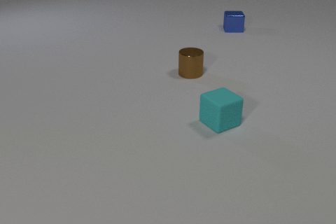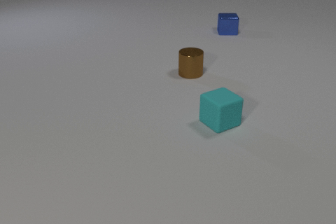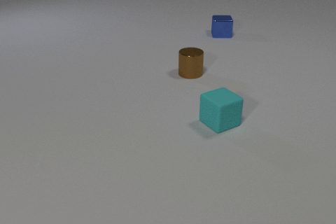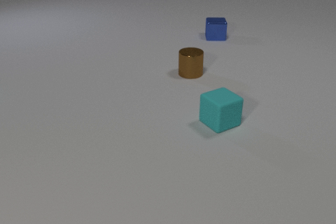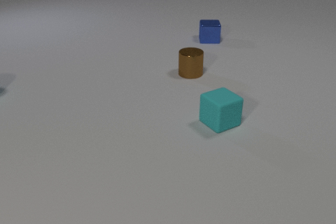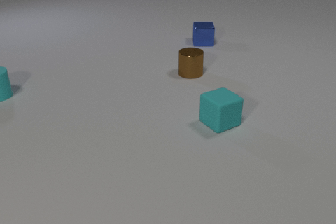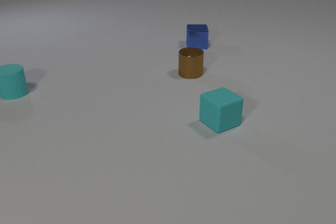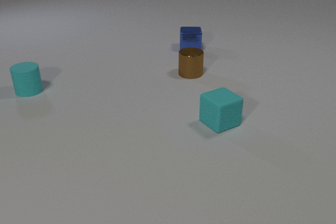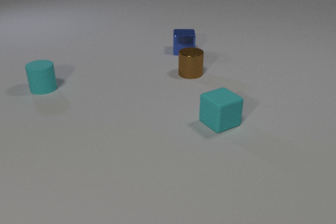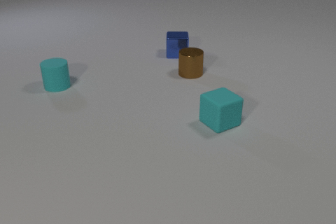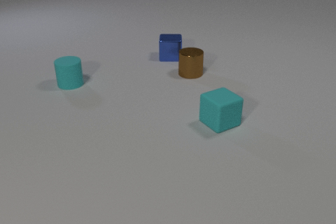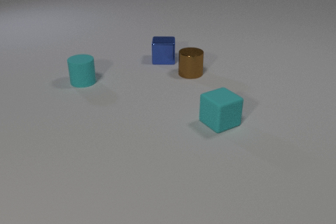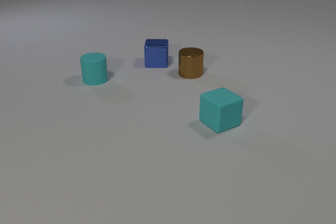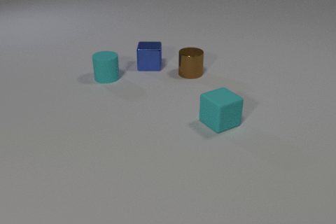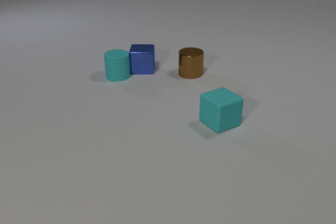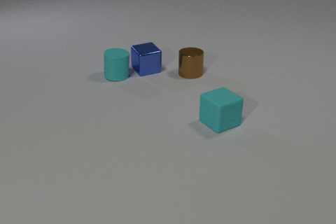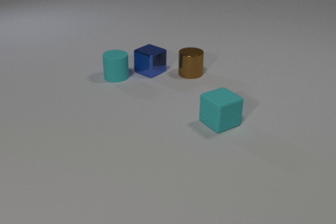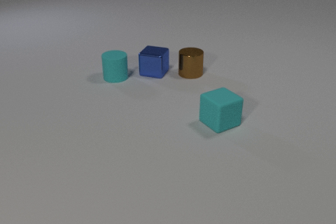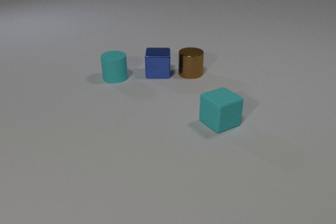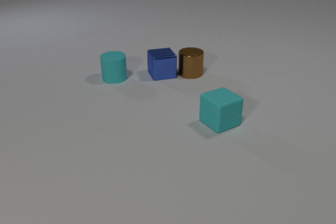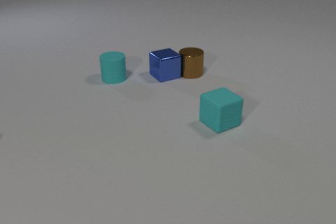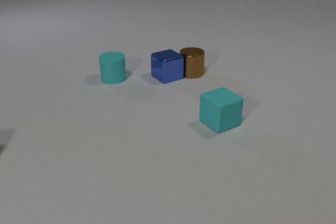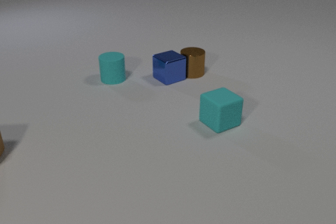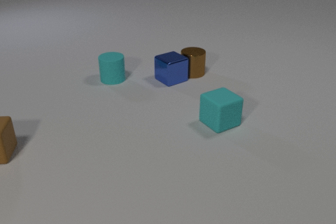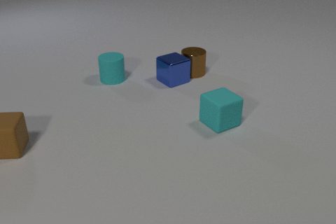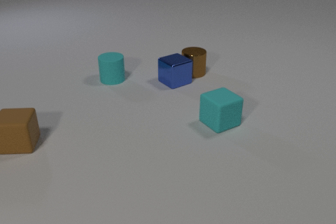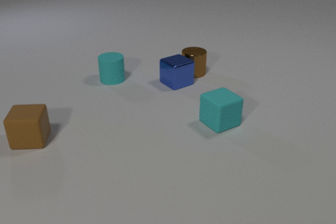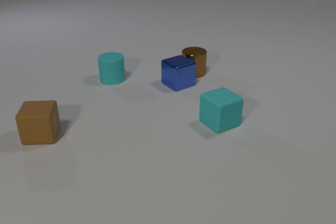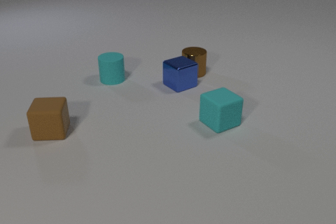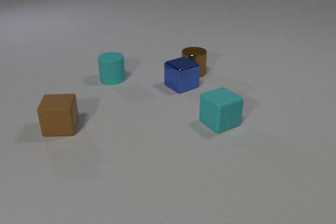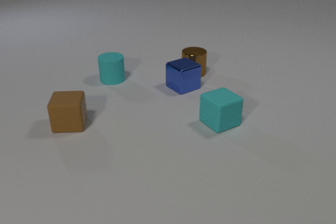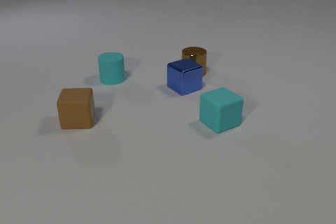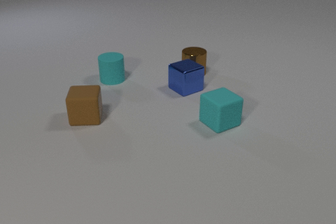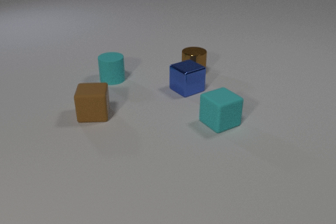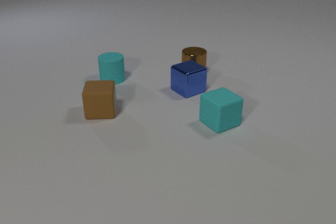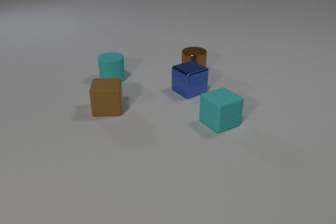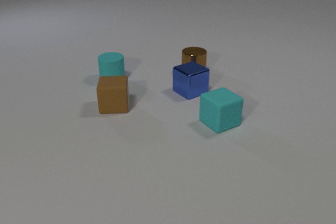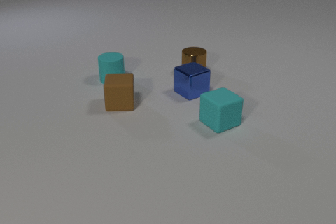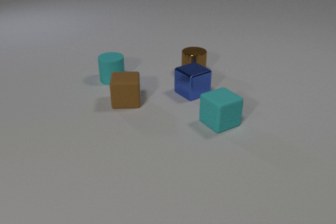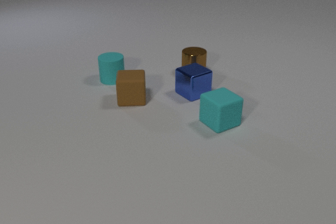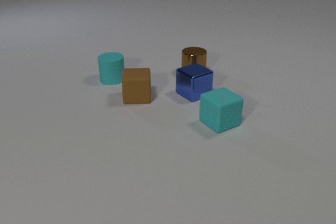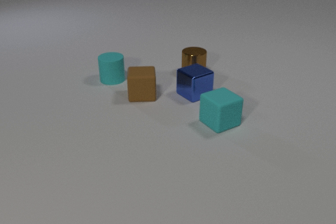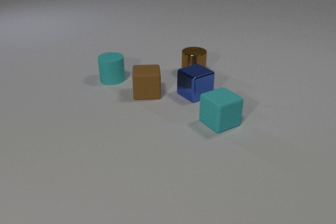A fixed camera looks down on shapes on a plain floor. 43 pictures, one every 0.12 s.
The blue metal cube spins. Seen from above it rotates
counterclockwise.
The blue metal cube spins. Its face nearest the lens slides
to the right.
0.00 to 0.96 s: The cyan rubber cylinder comes in at the left edge, slides to the right. The blue metal cube slides toward the camera and to the left.
0.96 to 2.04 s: The cyan rubber cylinder slides to the right. The blue metal cube slides toward the camera and to the left, spins counterclockwise seen from above by about 75 degrees, its near face sliding to the right. The cyan rubber cylinder and the blue metal cube collide.
2.04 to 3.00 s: The blue metal cube slides toward the camera and to the right, spins so that its near face slides to the right, counterclockwise seen from above. The brown rubber cube comes in at the left edge, slides to the right. The blue metal cube and the brown metal cylinder collide.
3.00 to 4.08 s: The blue metal cube slides toward the camera and to the right. The brown rubber cube slides to the right and away from the camera.
4.08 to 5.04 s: The blue metal cube slides toward the camera and to the right. The brown rubber cube slides to the right and away from the camera.
Are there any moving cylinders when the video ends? no.
What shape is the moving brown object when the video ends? cube.
What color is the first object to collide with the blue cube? cyan.
